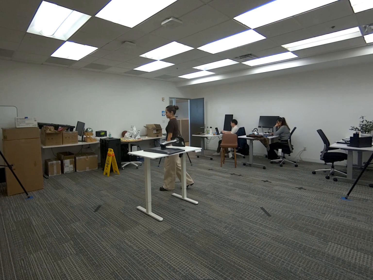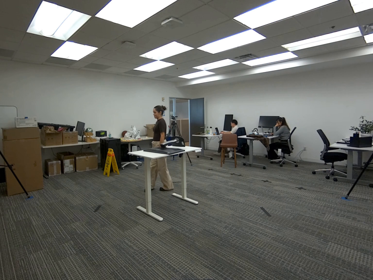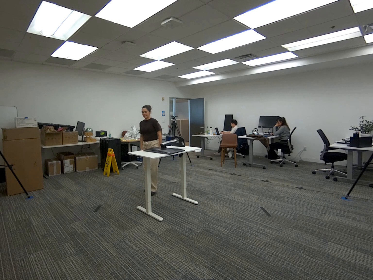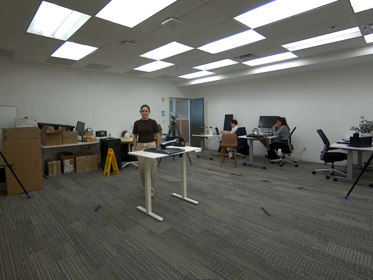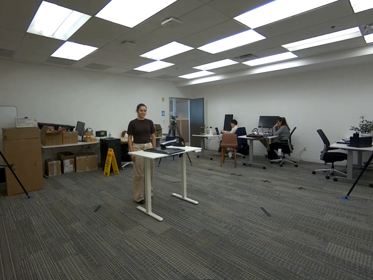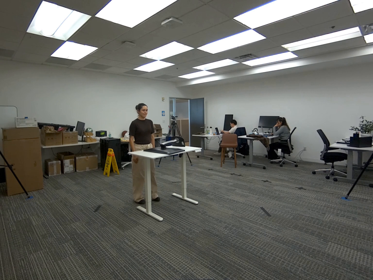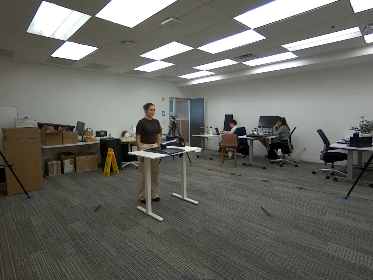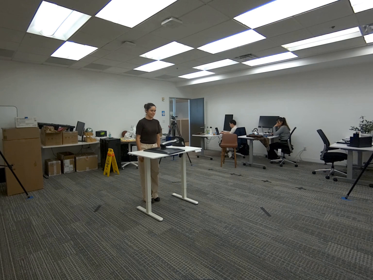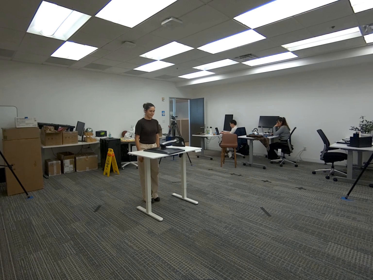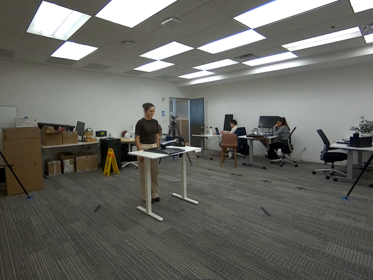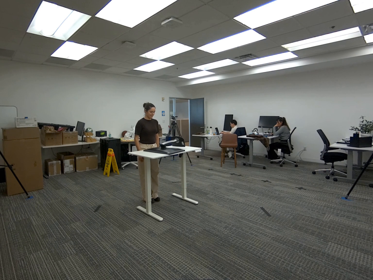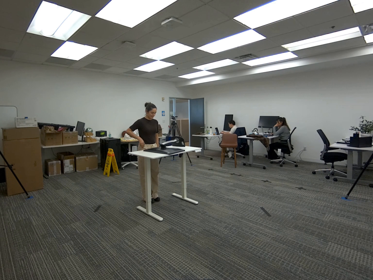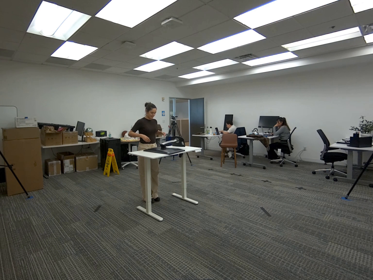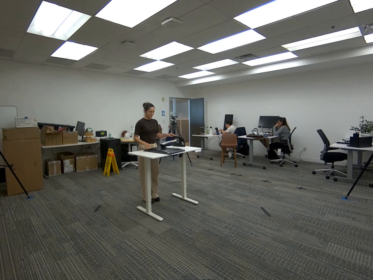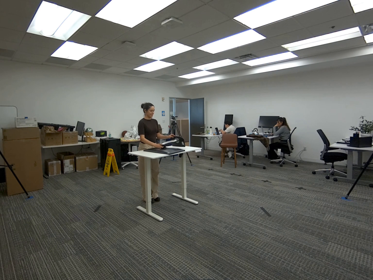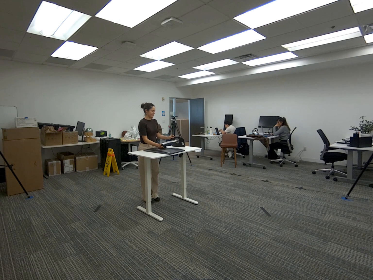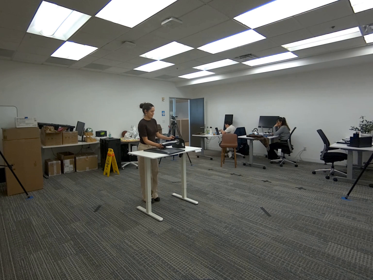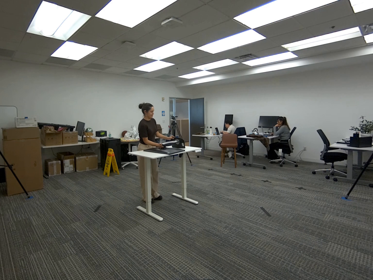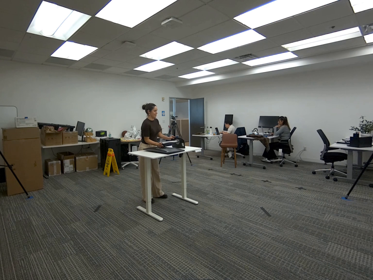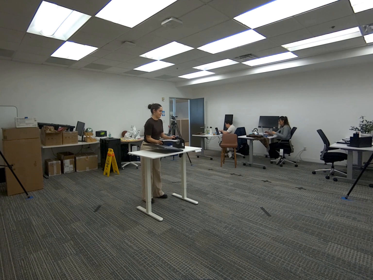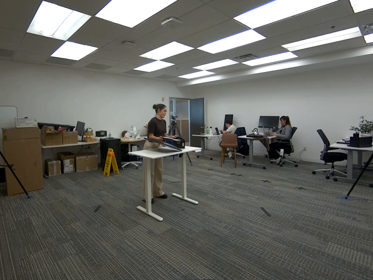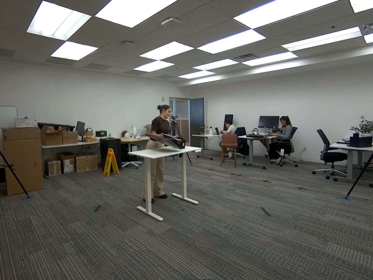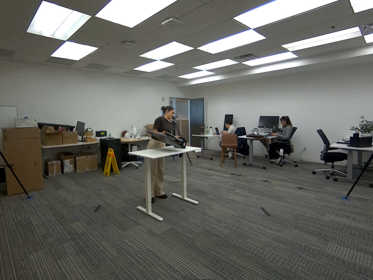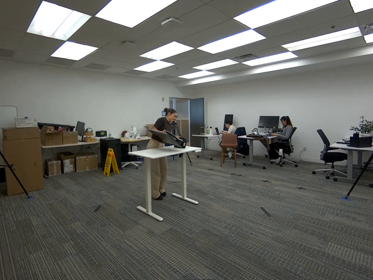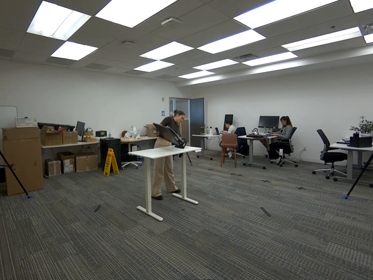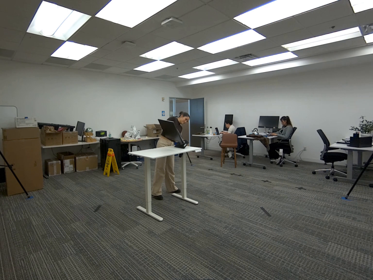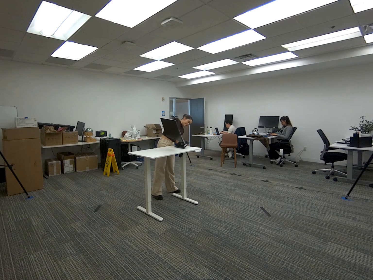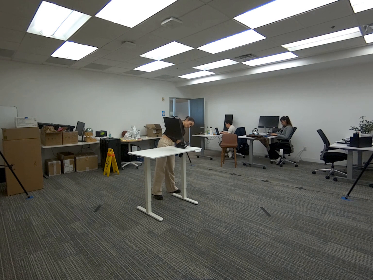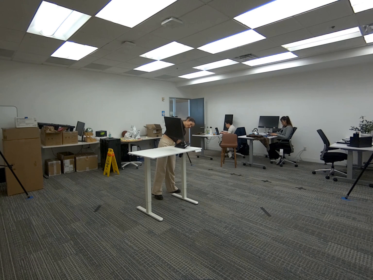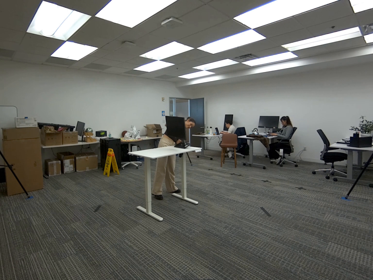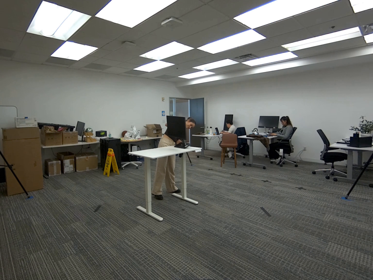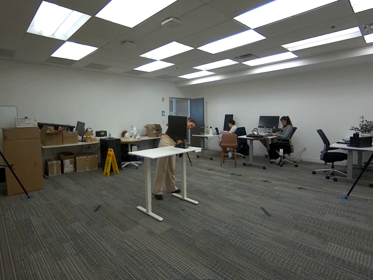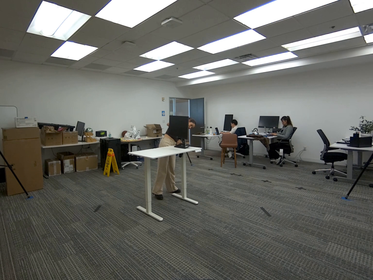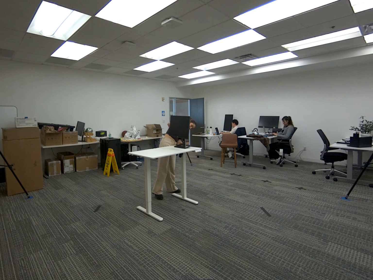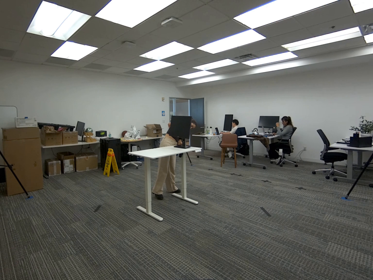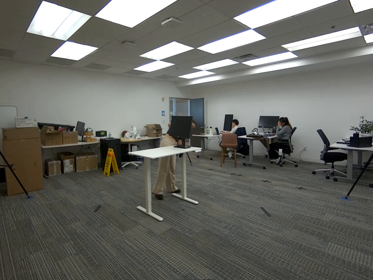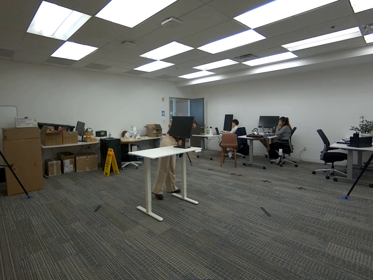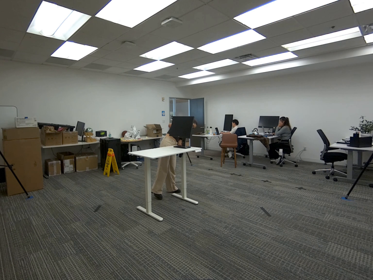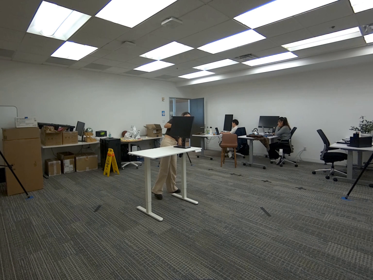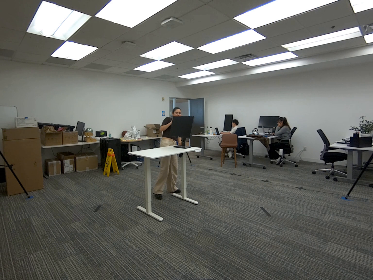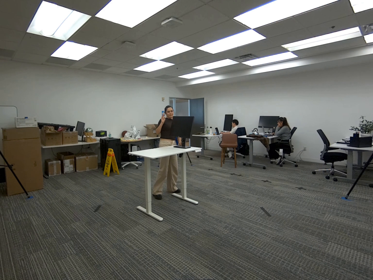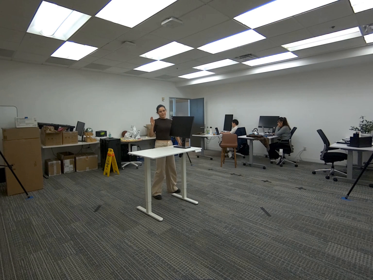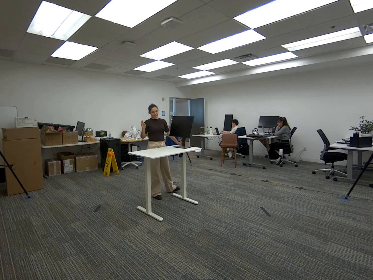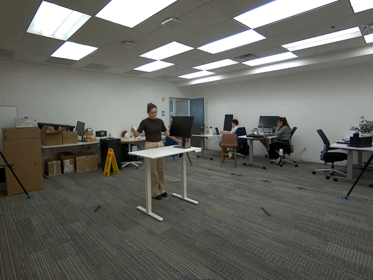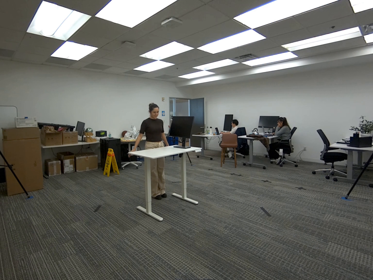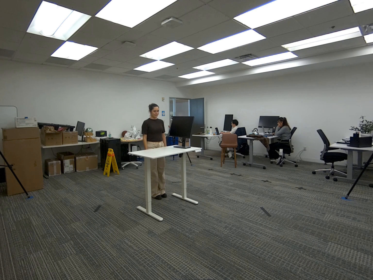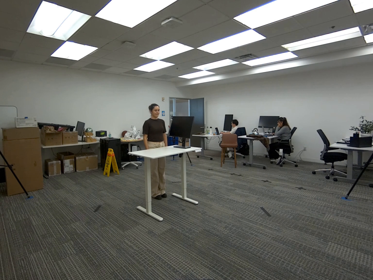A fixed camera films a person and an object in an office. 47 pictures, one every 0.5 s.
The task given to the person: Walk over to the monitor on the white desk and face the monitor face up.
